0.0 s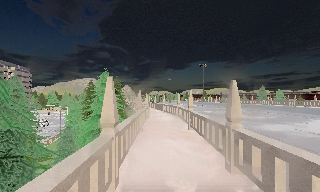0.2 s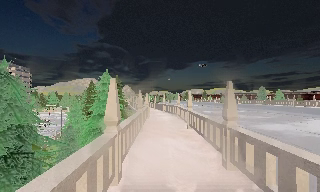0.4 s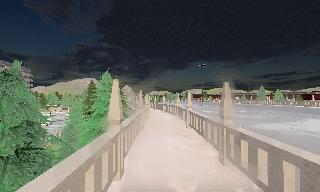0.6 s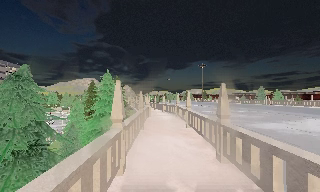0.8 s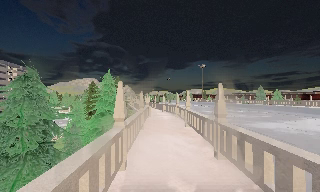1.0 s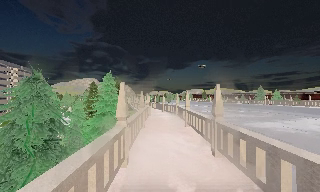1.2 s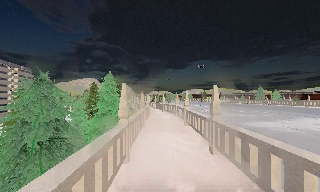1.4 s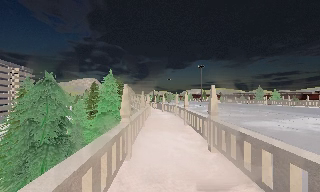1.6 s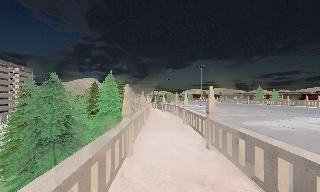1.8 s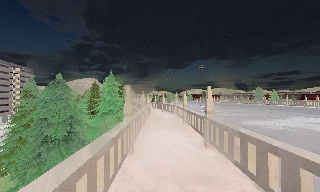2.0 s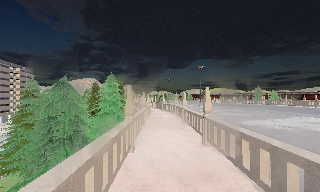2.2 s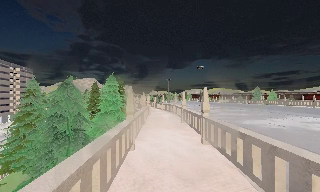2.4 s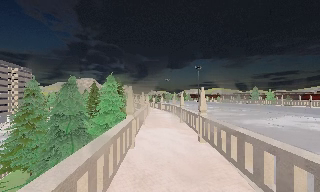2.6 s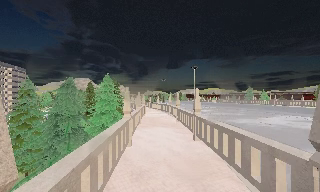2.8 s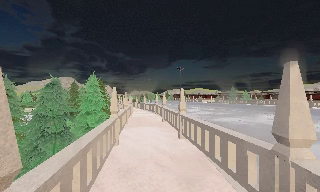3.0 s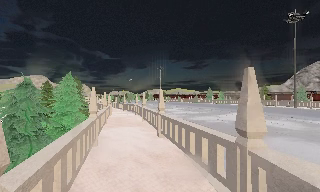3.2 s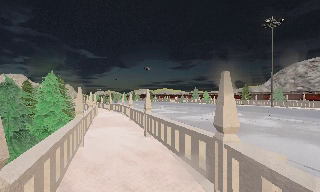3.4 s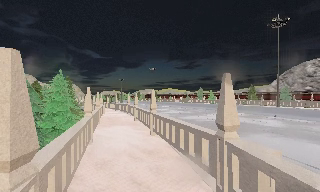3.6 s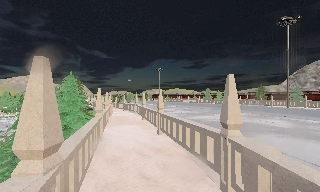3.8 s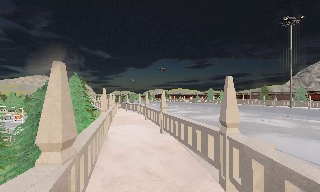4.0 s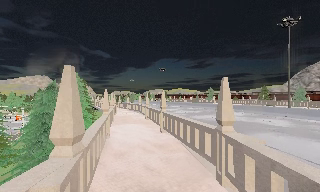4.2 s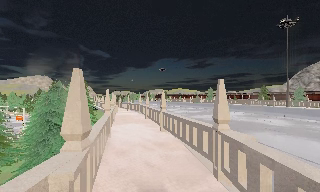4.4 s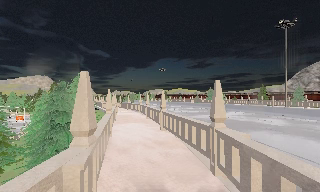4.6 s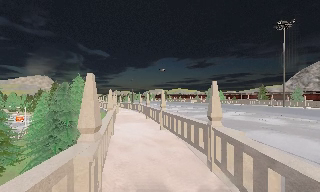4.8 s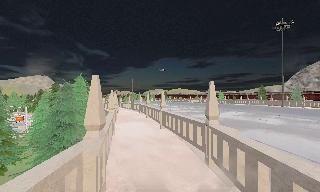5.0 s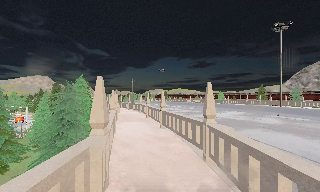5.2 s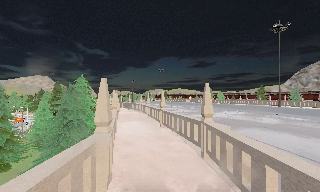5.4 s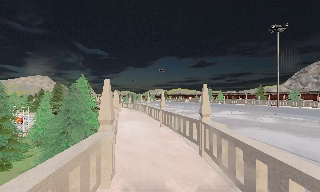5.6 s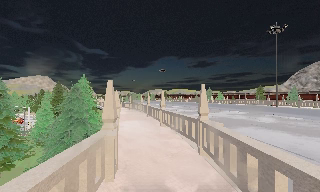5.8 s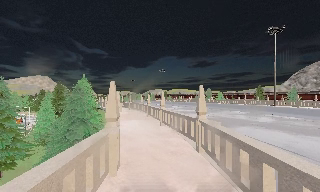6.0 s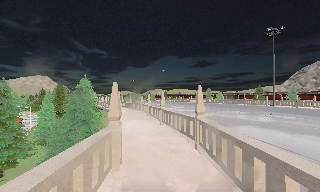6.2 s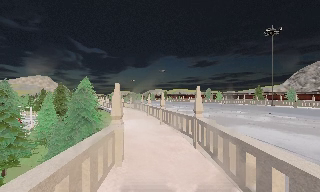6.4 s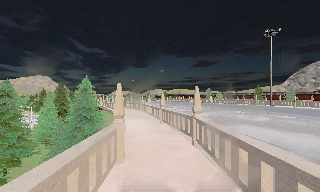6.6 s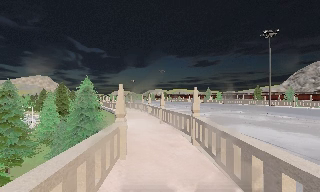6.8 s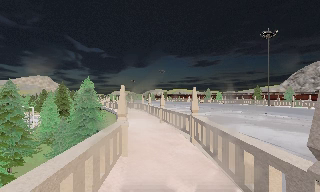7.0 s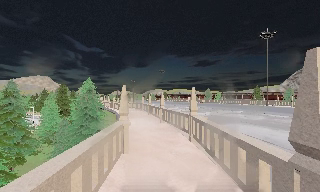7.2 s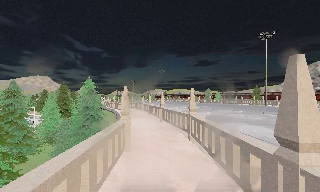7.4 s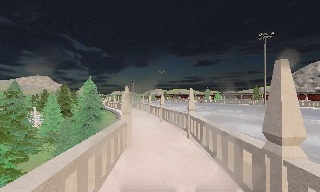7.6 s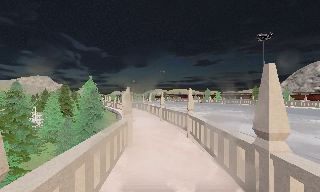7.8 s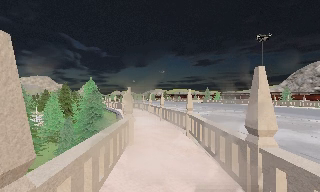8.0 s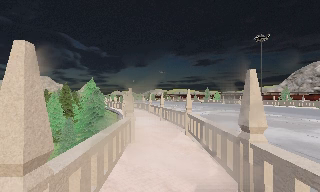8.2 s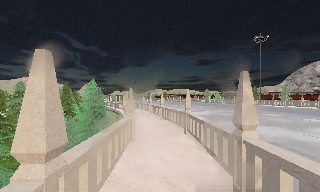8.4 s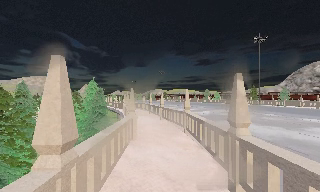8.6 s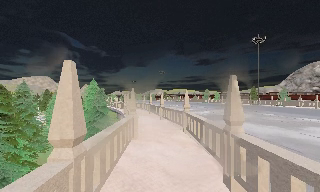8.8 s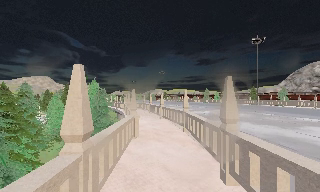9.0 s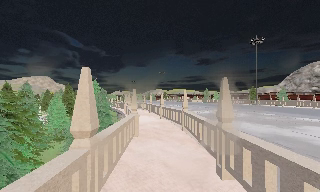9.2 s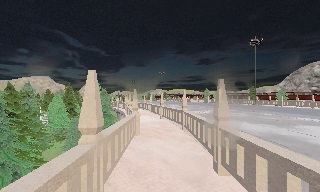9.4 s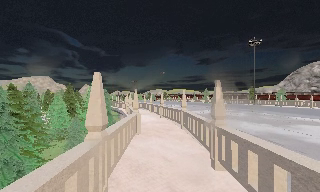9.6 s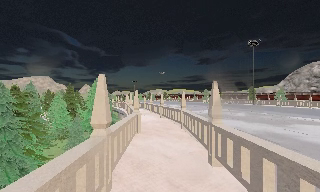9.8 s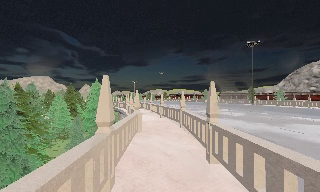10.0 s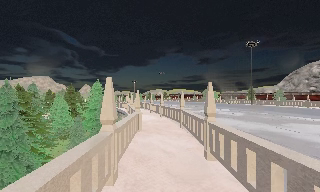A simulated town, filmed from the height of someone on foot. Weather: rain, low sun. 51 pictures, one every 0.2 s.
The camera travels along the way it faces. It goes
backward.
0.0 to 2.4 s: The camera travels backward, about 3 m, so what stands in front gets smaller.
2.4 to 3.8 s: The scene slides to the left, as the camera pans about 15 degrees to its right. It travels backward, about 2 m, so what stands in front gets smaller.
3.8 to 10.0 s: The camera travels backward, about 8 m, so what stands in front gets smaller.
The film runs backward here.
